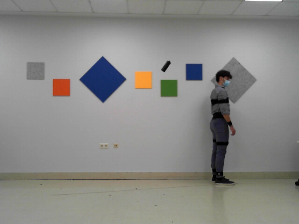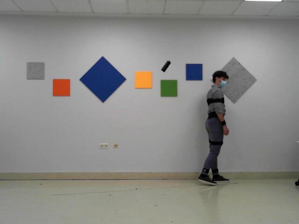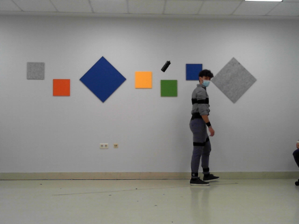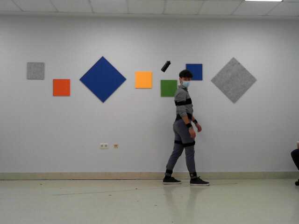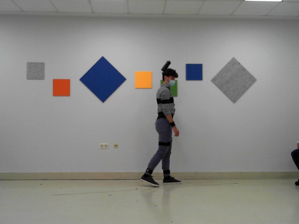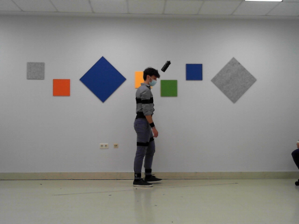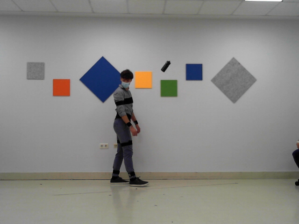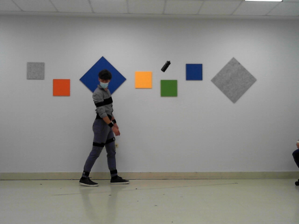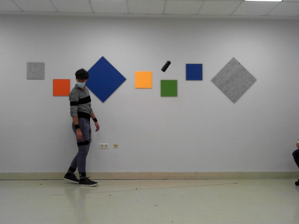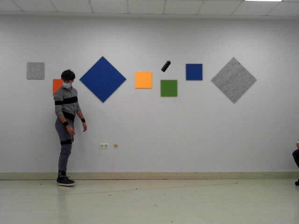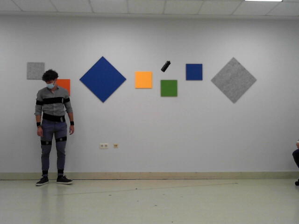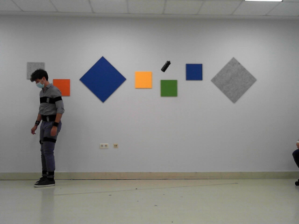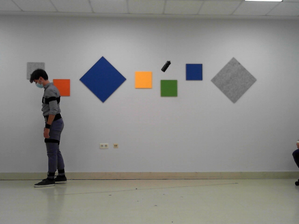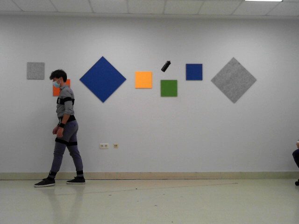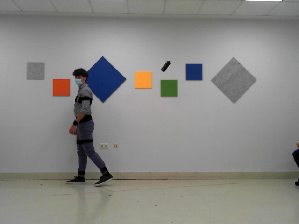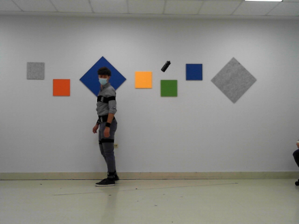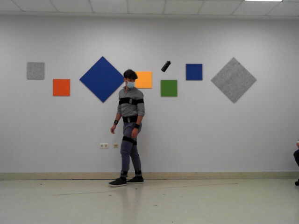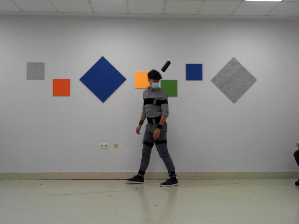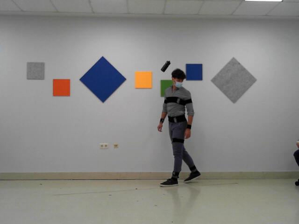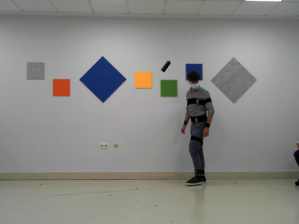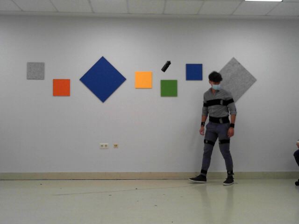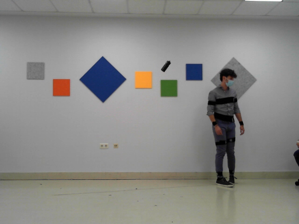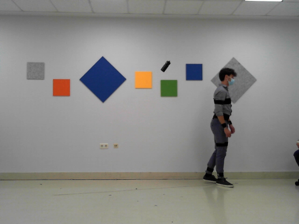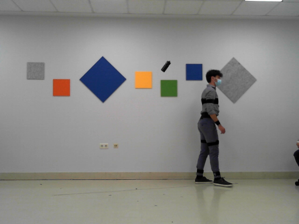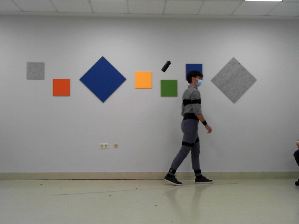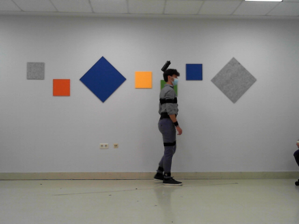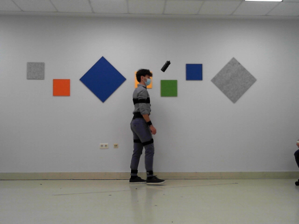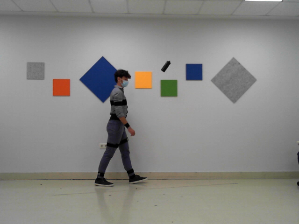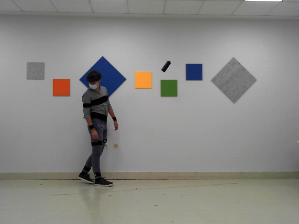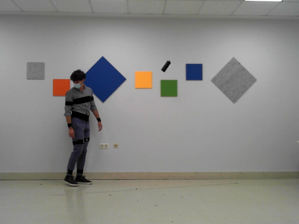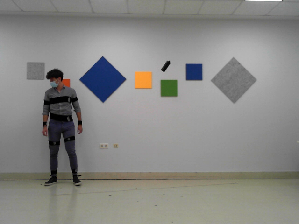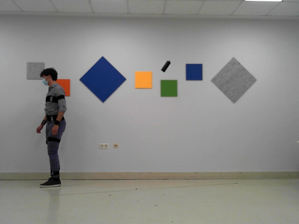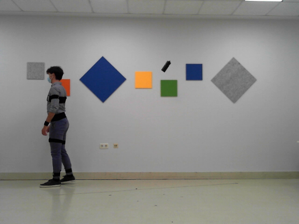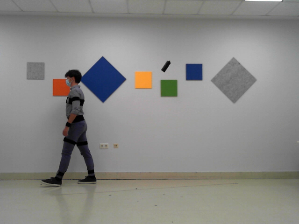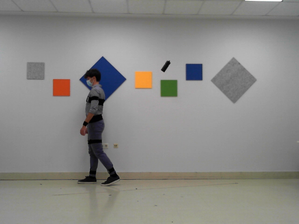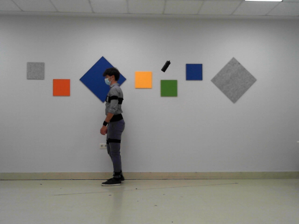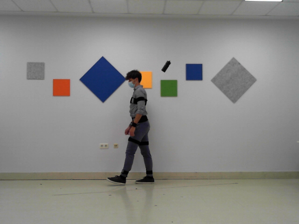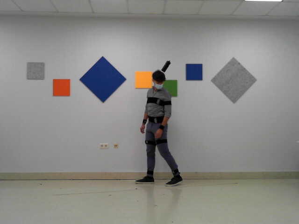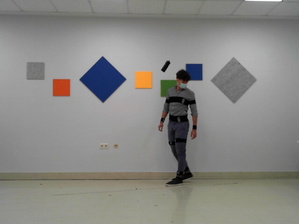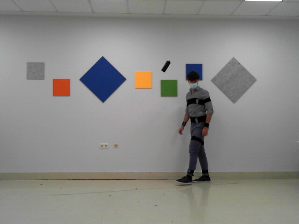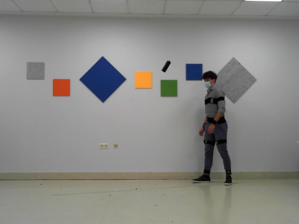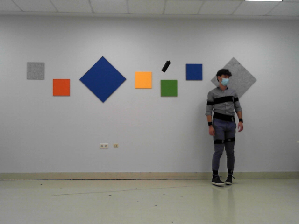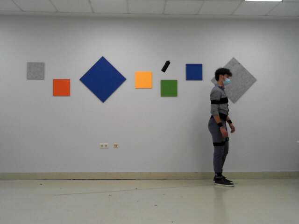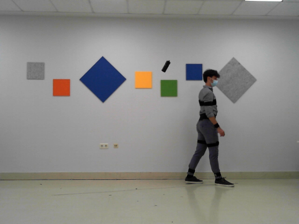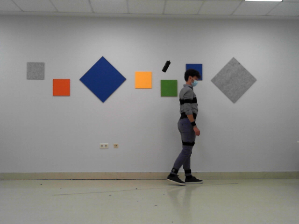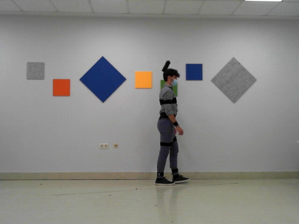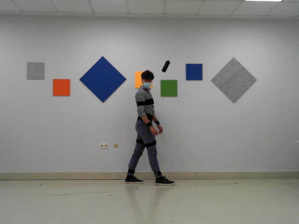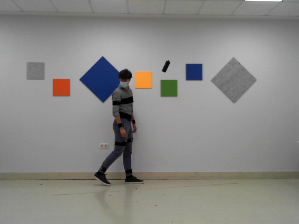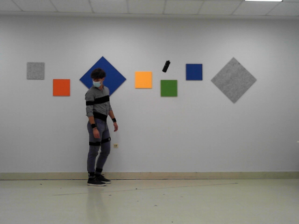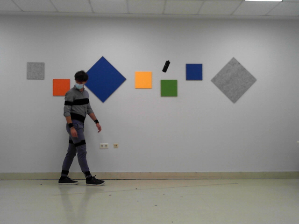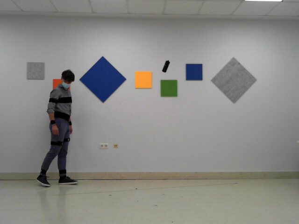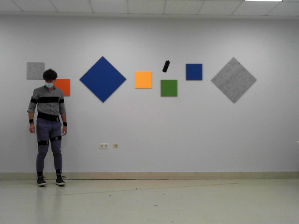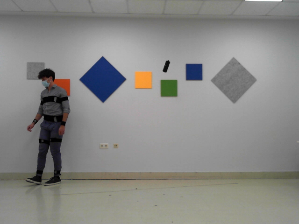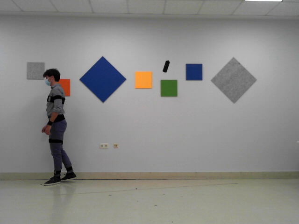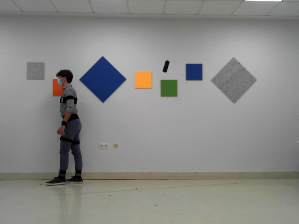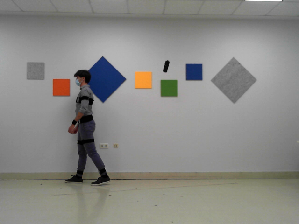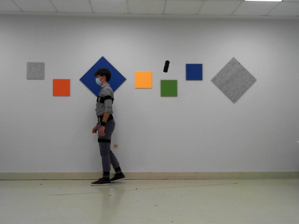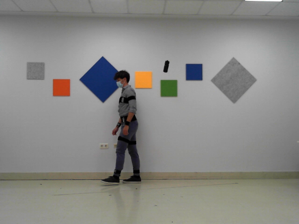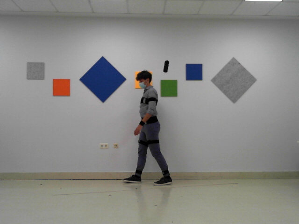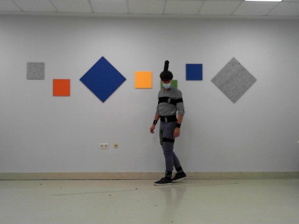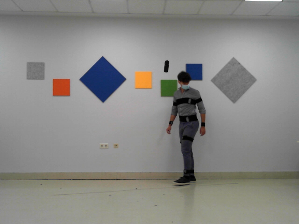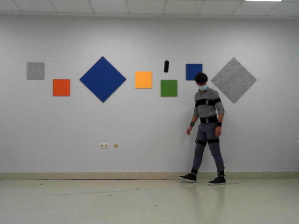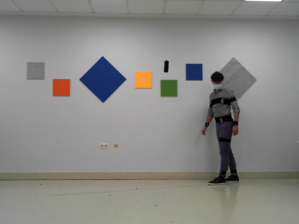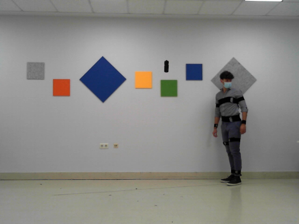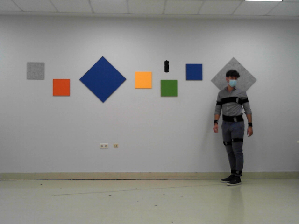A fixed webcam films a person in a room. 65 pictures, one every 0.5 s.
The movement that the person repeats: Walk backward.
